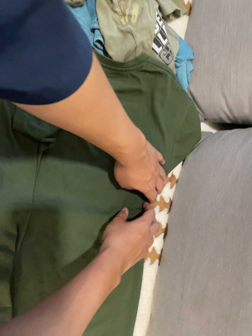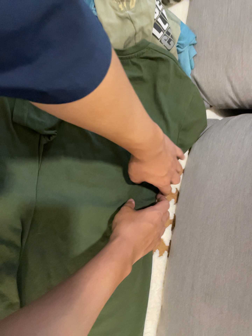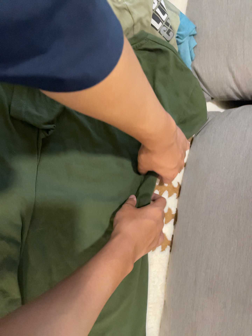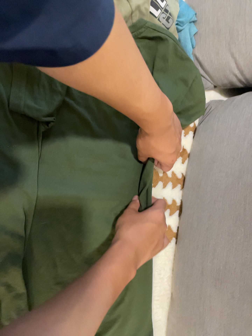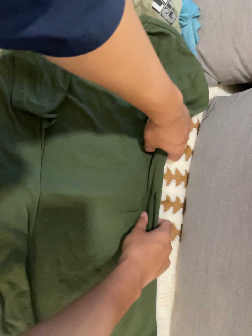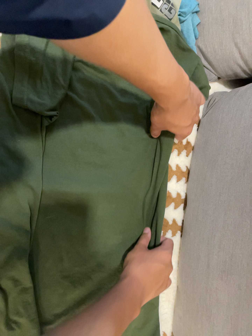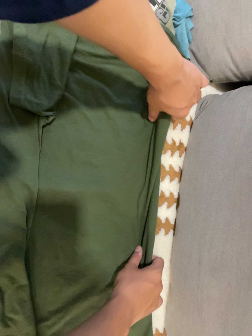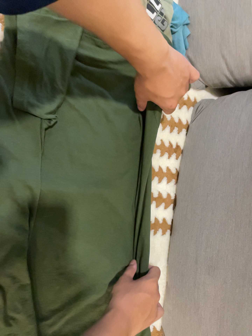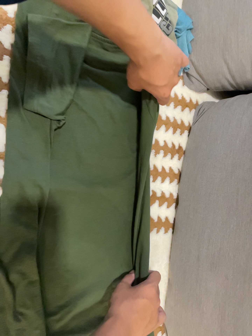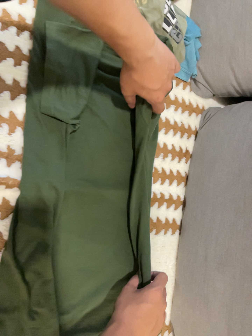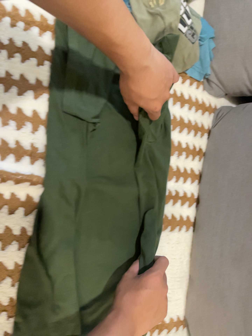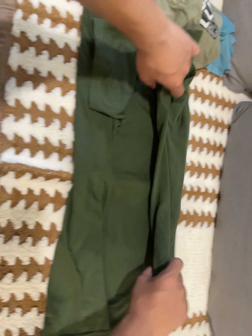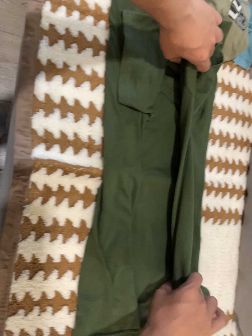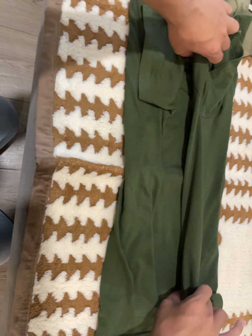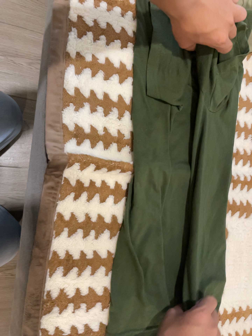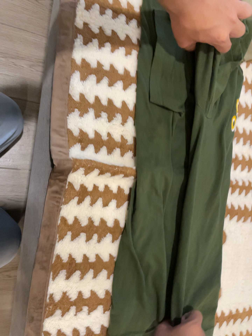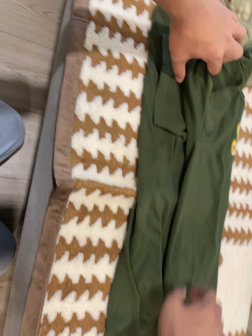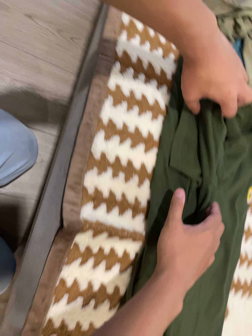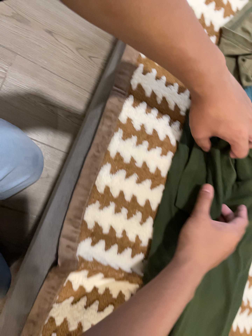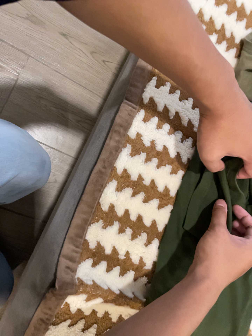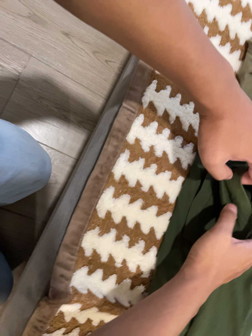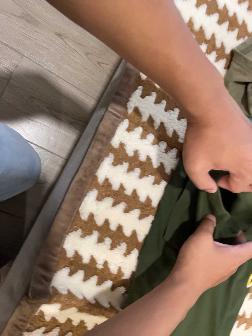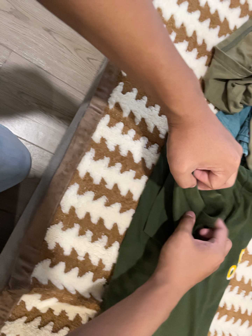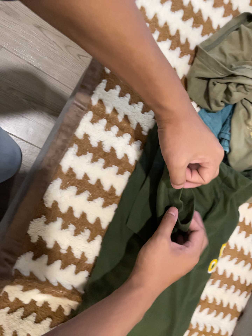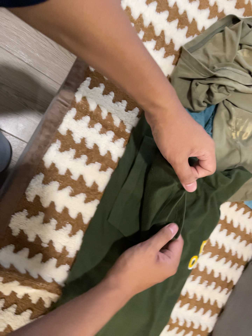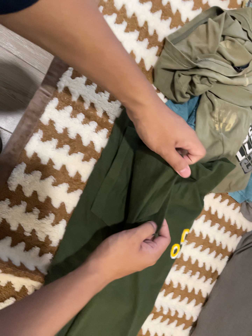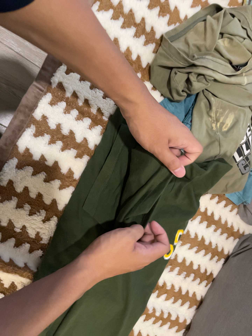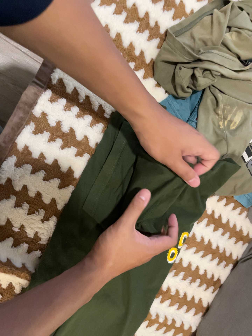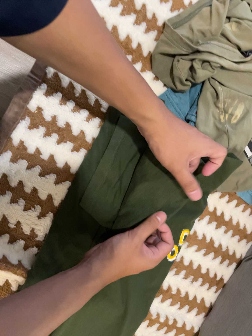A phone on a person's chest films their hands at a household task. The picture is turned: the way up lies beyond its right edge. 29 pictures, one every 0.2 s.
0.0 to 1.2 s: The camera shifts only a little, or ends up much as it began.
1.2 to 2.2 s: The camera travels to its left and backward, about 16 cm, so close, fixed things drift to the right.
2.2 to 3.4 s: The camera travels to its left and toward the top of its view, about 14 cm, so close, fixed things drift to the right. It rolls about its line of sight by about 10 degrees, and the scene rotates clockwise.
3.4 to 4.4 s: The camera travels toward the top of its view and to its right, about 10 cm, so close, fixed things drift downward. It rolls about its line of sight by about 10 degrees, and the scene rotates clockwise.
4.4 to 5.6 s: The camera travels to its right, about 12 cm, so close, fixed things drift to the left.
The film runs forward here.
